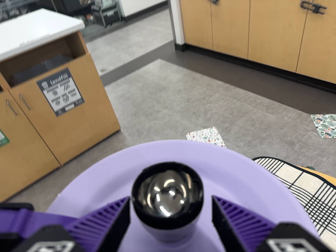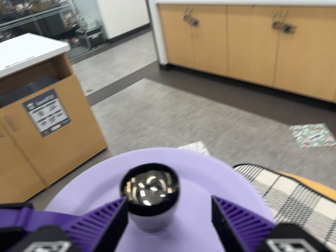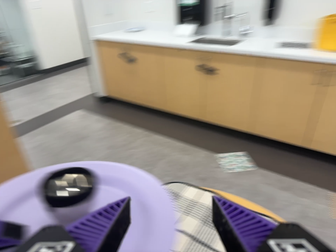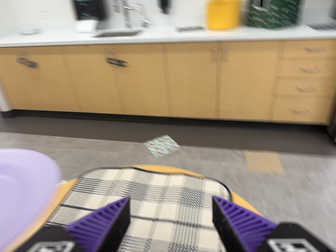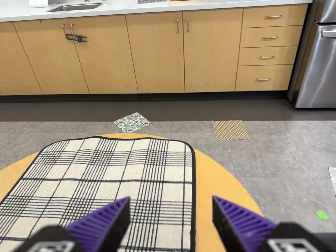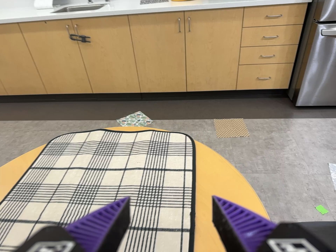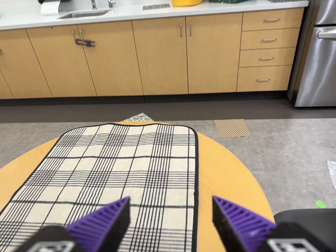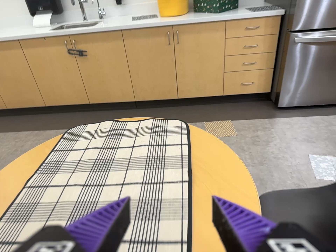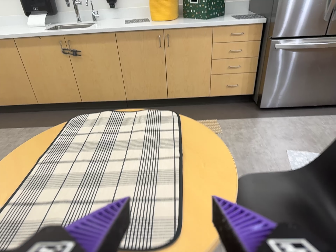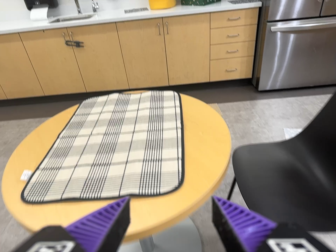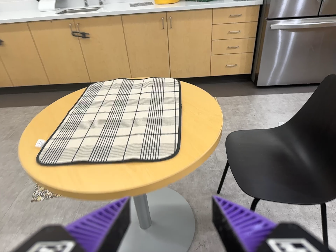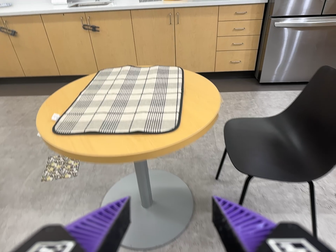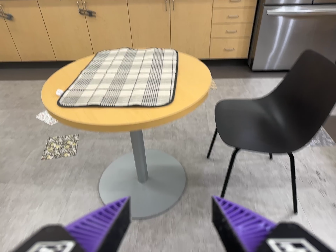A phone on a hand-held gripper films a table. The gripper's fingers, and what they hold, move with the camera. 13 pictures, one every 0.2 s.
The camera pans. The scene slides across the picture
to the left.
0.0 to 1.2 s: The scene slides to the left, as the camera pans about 40 degrees to its right. It travels toward the bottom of its view, backward and to its right, about 32 cm, so close, fixed things drift upward. Its aim tips toward the top of its view by about 10 degrees. It rolls about its line of sight by about 20 degrees, and the scene rotates counterclockwise.
1.2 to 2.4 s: The camera travels backward and toward the bottom of its view, about 70 cm, so what stands in front gets smaller.
The film runs backward here.
